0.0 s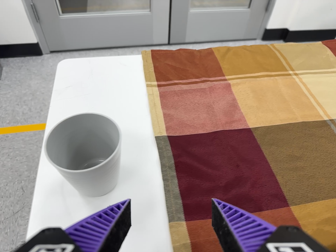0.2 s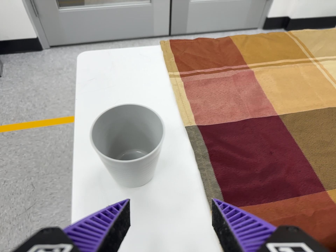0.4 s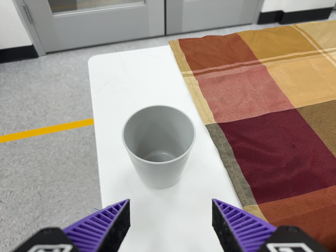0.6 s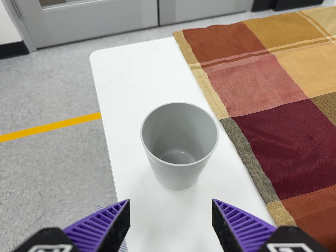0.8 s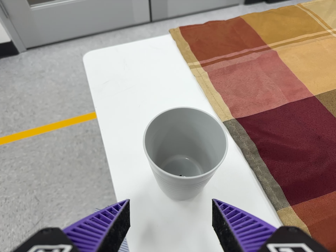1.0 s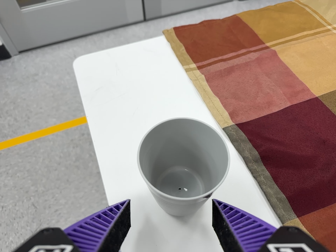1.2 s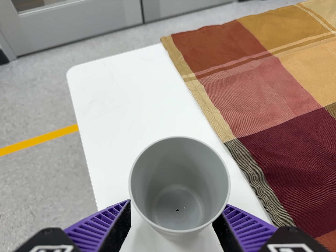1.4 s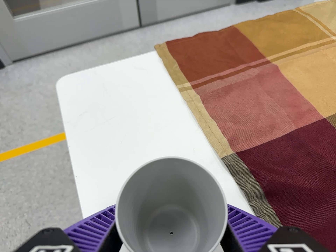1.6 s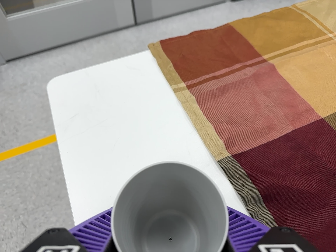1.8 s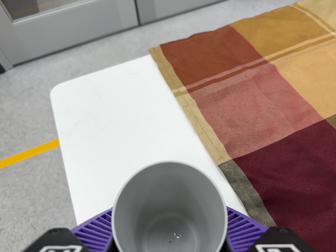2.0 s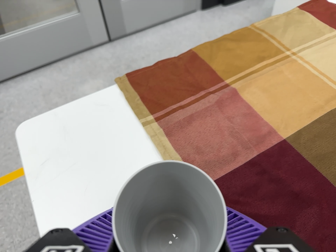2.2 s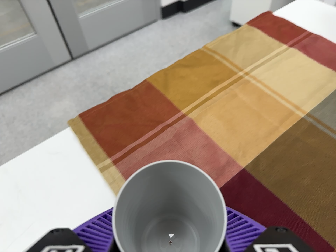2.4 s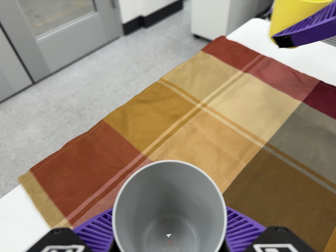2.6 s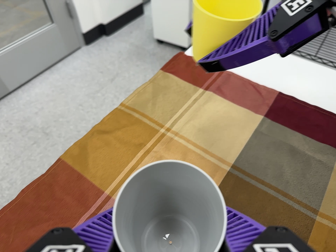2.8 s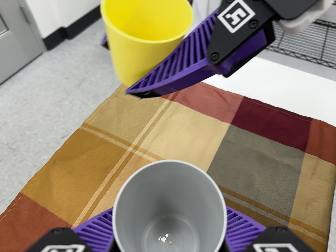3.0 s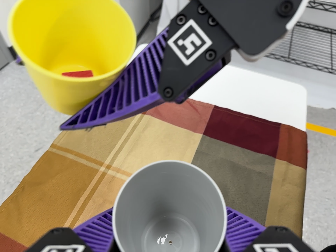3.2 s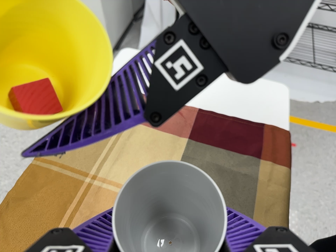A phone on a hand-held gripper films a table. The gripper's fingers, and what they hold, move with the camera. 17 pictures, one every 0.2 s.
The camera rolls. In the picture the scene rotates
counterclockwise.
The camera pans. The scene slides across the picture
to the left.
0.0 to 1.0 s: The camera travels to its left and forward, about 12 cm, so close, fixed things drift to the right. It rolls about its line of sight by about 10 degrees, and the scene rotates counterclockwise.
1.0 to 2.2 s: The camera travels toward the top of its view and to its right, about 14 cm, so close, fixed things drift downward. It rolls about its line of sight by about 15 degrees, and the scene rotates counterclockwise.
2.2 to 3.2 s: The camera swings to its right by about 25 degrees, and the scene slides to the left. It travels toward the top of its view and to its right, about 20 cm, so close, fixed things drift downward. It rolls about its line of sight by about 25 degrees, and the scene rotates counterclockwise.
The film runs forward here.
